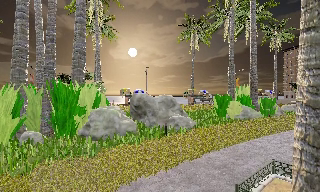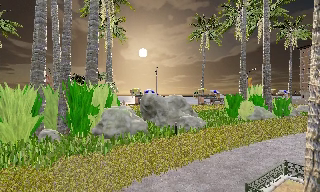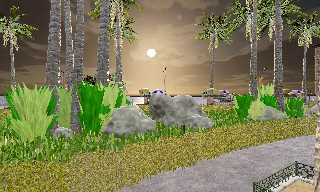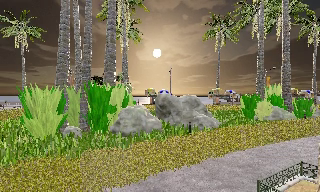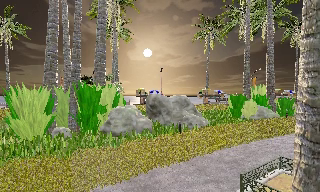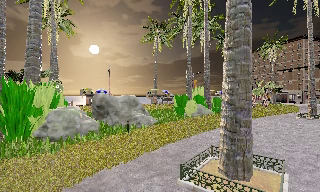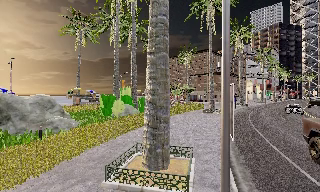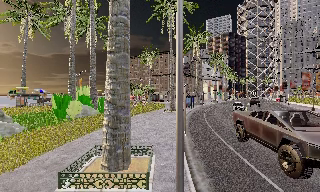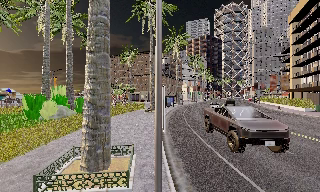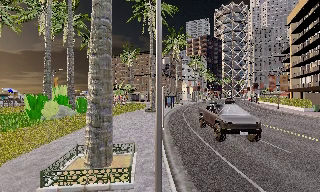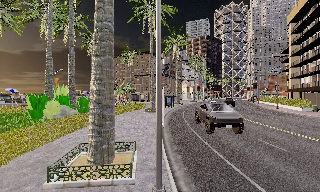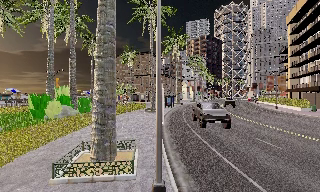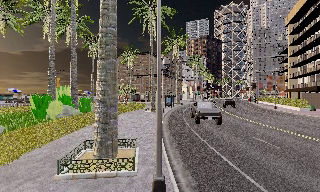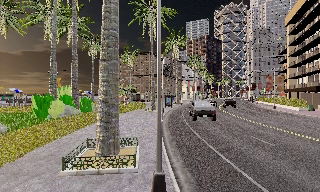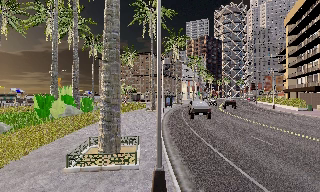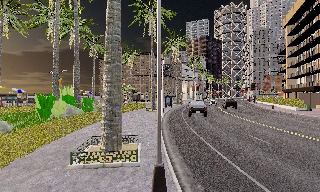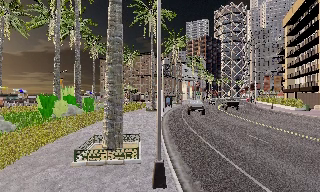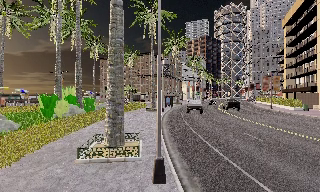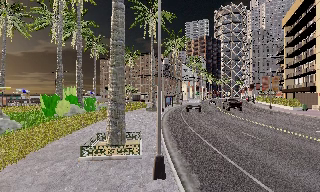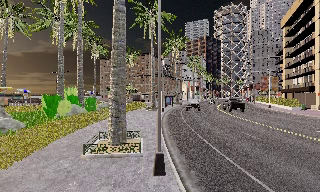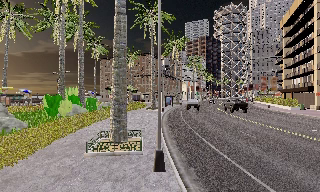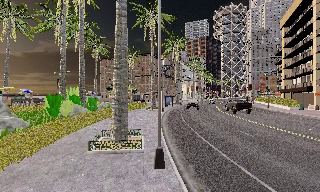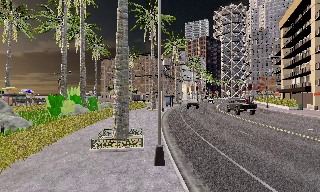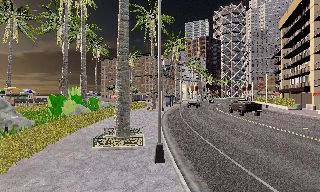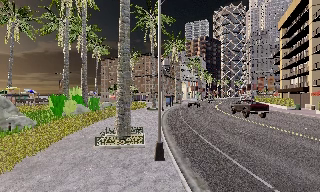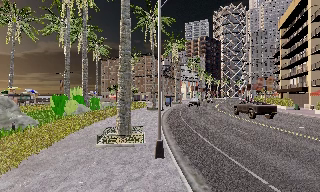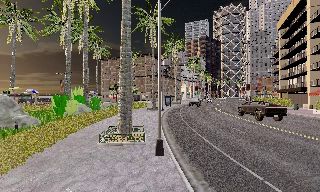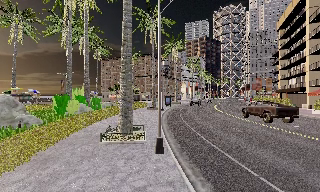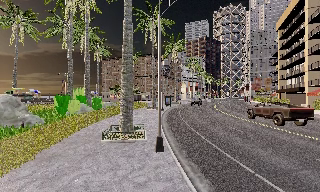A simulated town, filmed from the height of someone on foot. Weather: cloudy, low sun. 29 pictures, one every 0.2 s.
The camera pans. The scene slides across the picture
to the left.
The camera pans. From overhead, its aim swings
clockwise.
0.0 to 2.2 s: The scene slides to the left, as the camera pans about 60 degrees to its right. It travels backward, about 2 m.
2.2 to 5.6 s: The camera travels backward, about 4 m, so what stands in front gets smaller.
The film runs backward here.
